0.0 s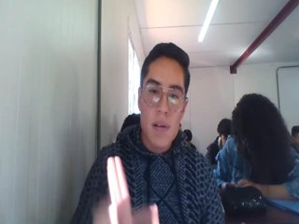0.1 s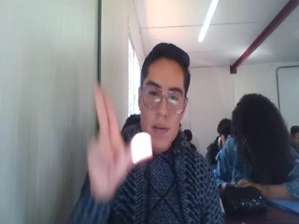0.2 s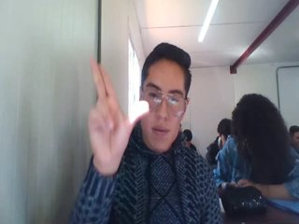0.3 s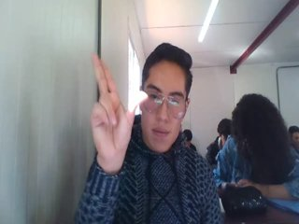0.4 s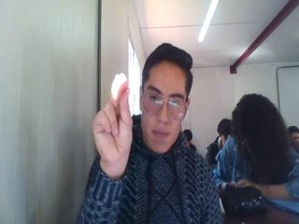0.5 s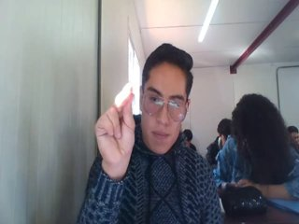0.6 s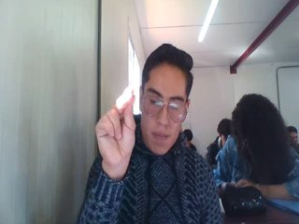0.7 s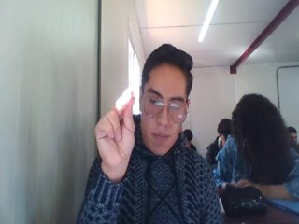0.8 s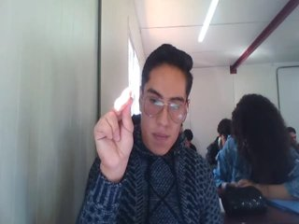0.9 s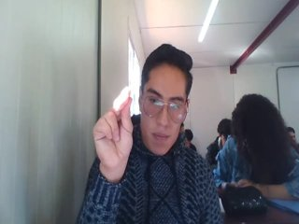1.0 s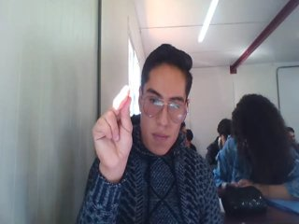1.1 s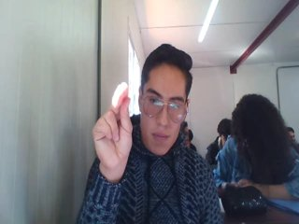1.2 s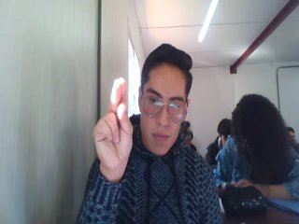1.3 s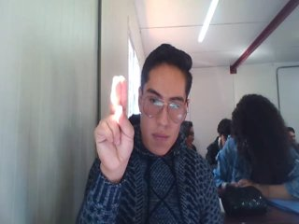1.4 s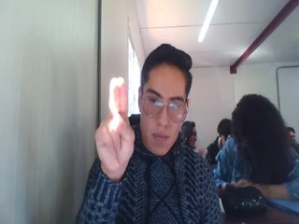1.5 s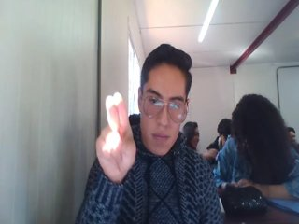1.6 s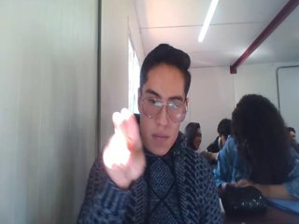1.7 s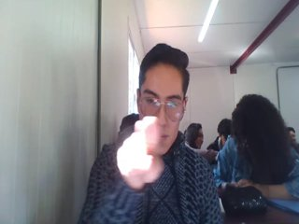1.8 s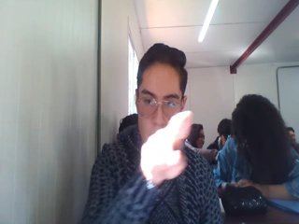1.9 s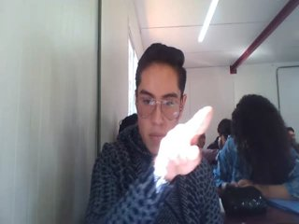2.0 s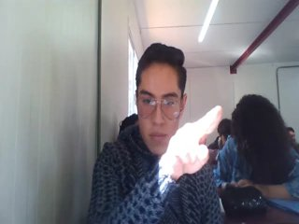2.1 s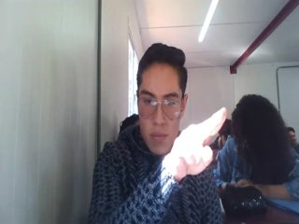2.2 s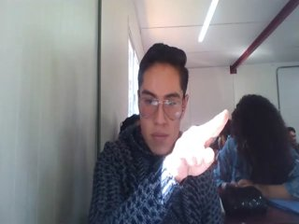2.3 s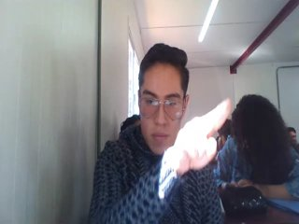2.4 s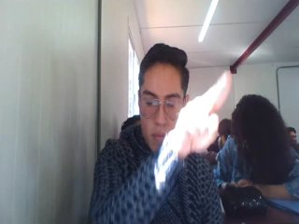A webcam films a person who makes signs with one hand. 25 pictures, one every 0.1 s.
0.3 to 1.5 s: Zoom out.
1.6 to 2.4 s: Pointing with two fingers.
